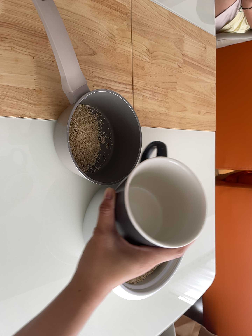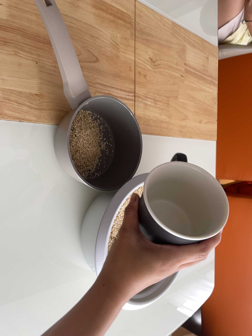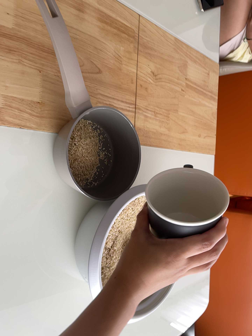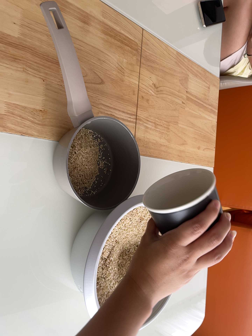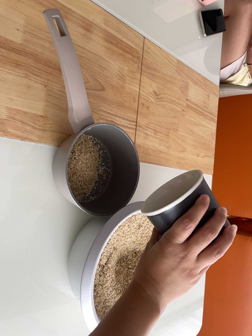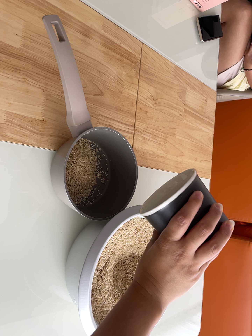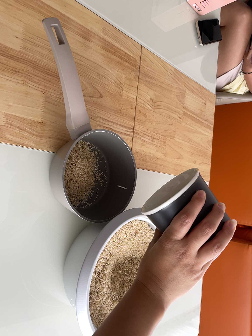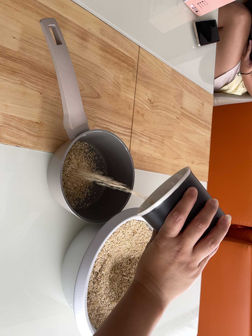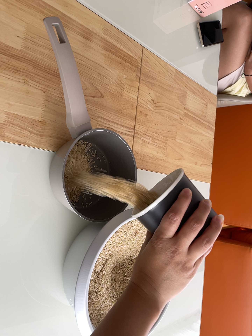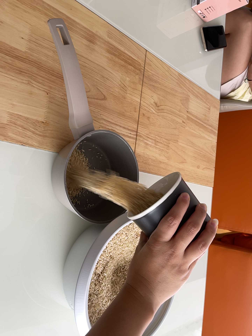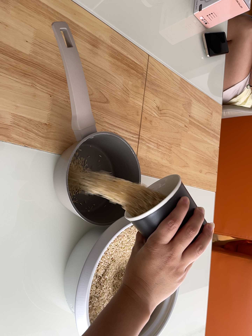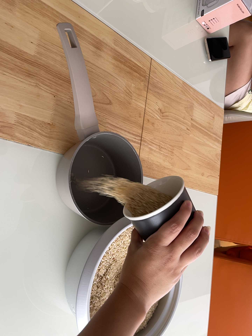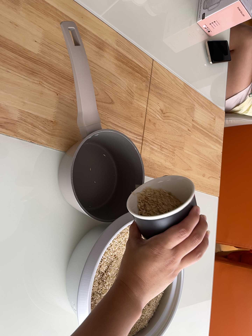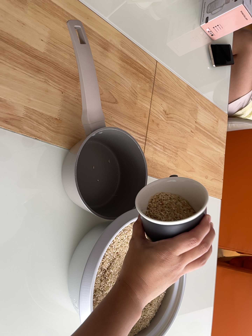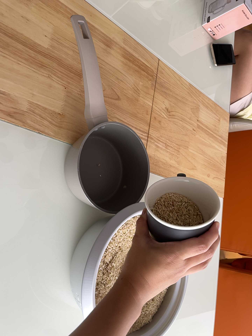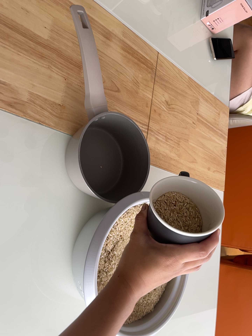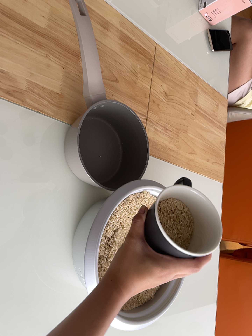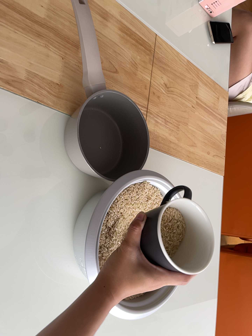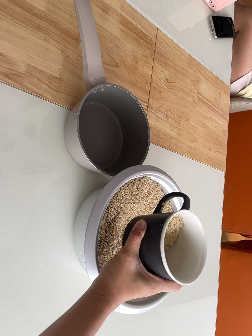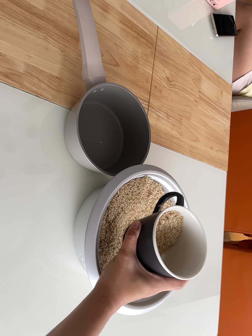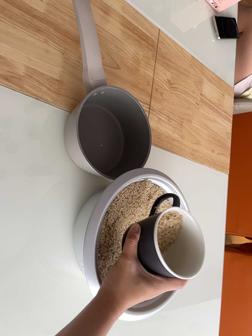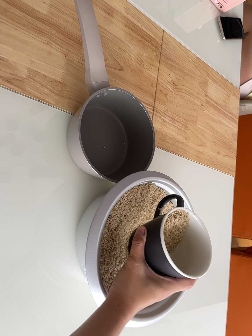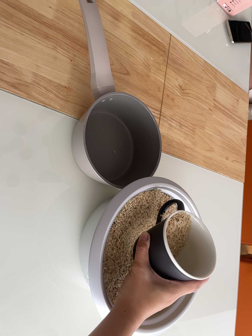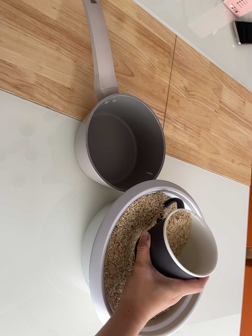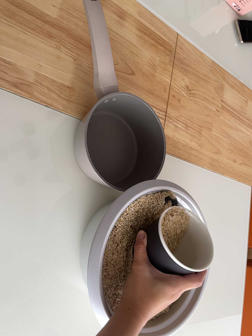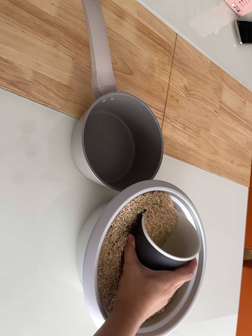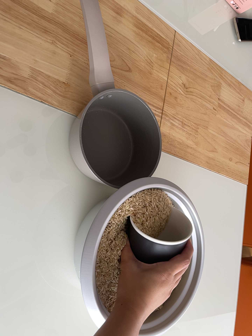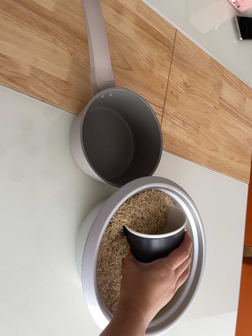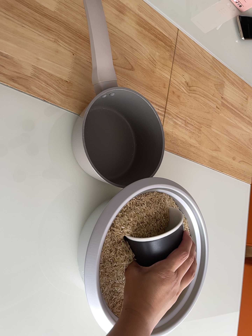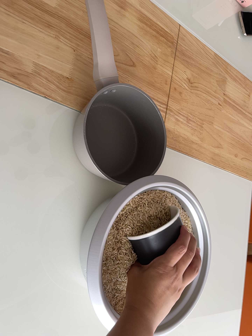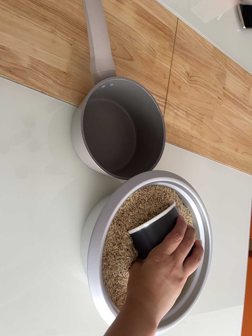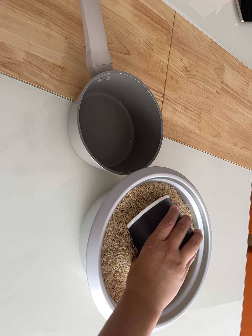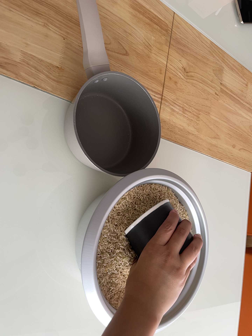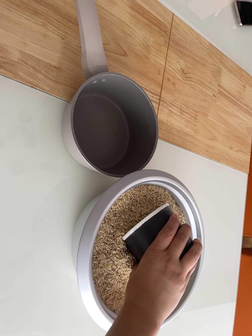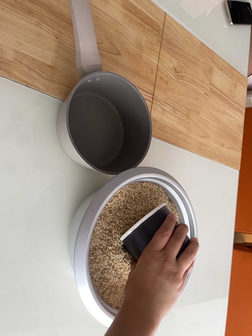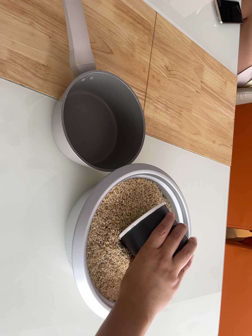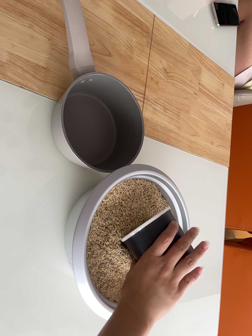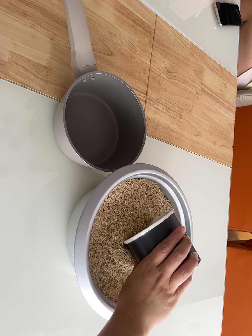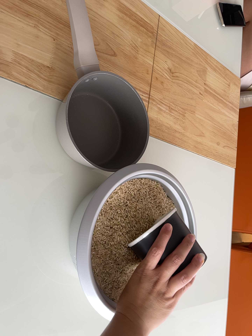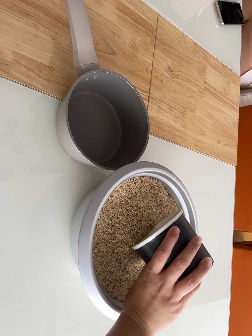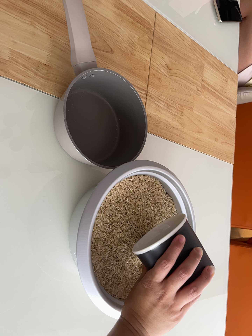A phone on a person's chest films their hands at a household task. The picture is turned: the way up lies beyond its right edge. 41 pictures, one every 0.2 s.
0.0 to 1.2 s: The camera's aim tips toward the top of its view by about 10 degrees, and the scene shifts downward.
1.2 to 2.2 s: The camera shifts only a little, or ends up much as it began.
2.2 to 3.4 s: The camera travels toward the bottom of its view, about 10 cm, so close, fixed things drift upward.
3.4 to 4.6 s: The camera shifts only a little, or ends up much as it began.
4.6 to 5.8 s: The camera keeps its place and its aim.
5.8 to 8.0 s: The camera shifts only a little, or ends up much as it began.
The film runs backward here.
